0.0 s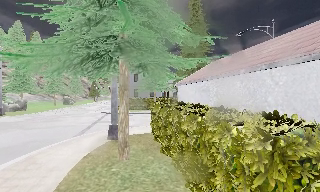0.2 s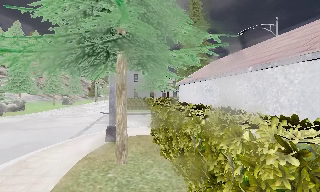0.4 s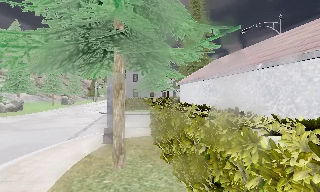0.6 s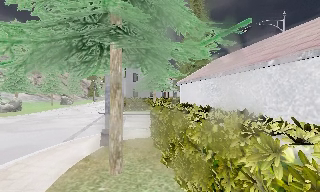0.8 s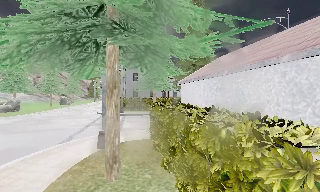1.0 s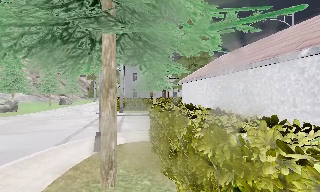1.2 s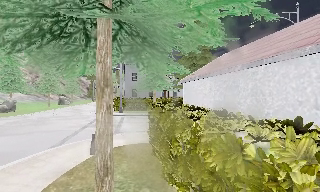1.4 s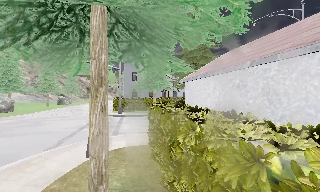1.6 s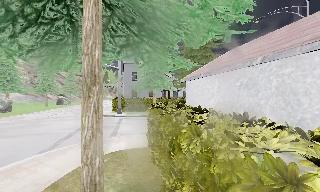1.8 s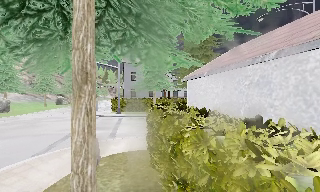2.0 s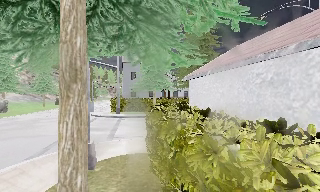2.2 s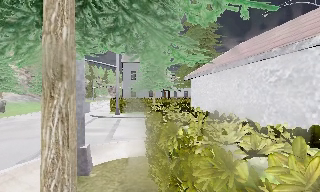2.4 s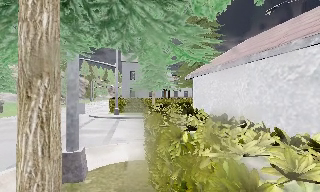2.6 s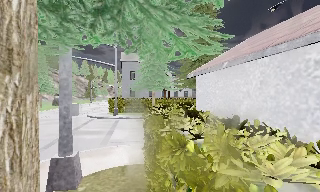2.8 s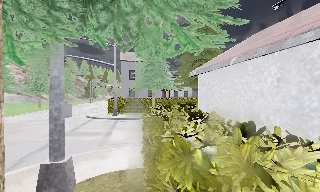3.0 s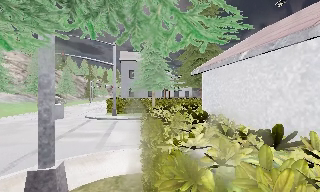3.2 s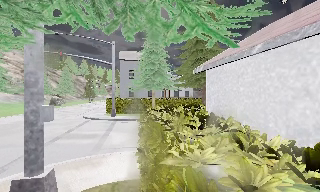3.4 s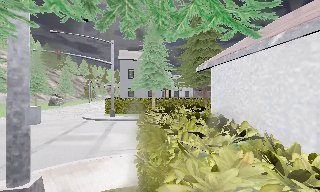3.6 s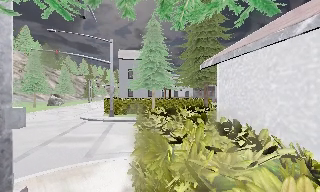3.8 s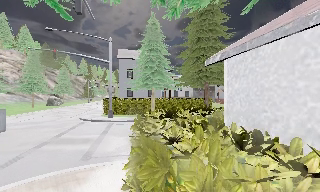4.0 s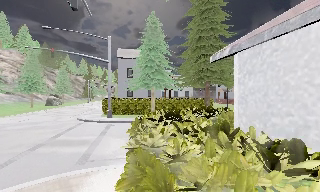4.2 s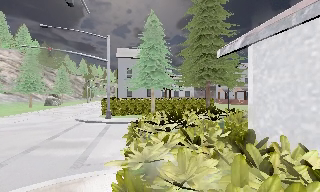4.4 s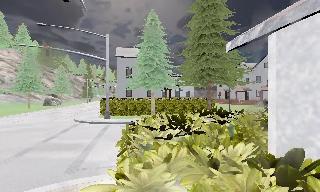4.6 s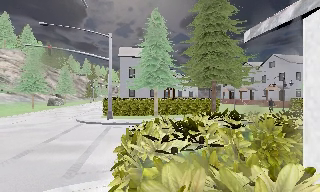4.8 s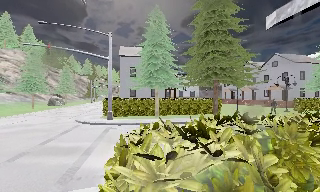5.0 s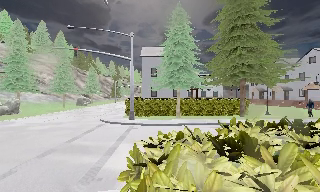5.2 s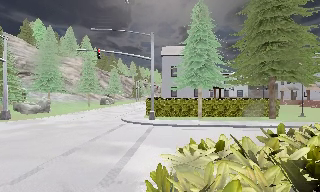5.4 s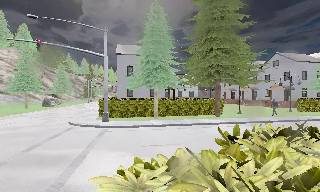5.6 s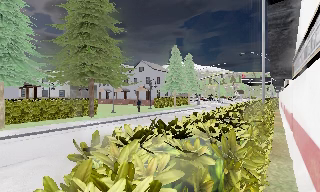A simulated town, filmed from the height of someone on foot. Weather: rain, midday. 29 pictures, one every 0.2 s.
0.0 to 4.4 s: The camera travels forward, about 7 m, so what stands in front looms larger.
4.4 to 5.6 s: The camera swings to its right by about 40 degrees, and the scene slides to the left. It travels forward, about 2 m.
The film runs forward here.
